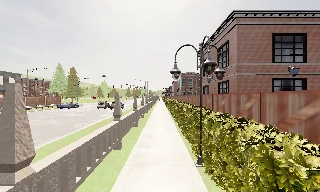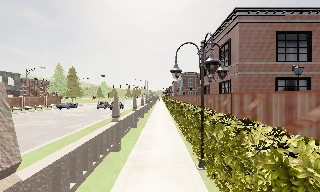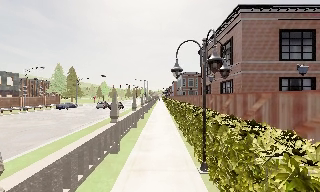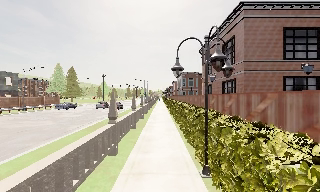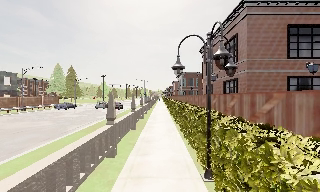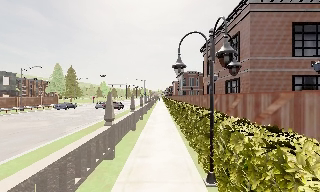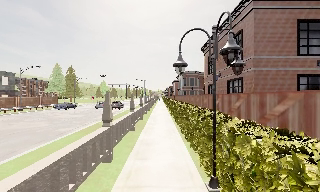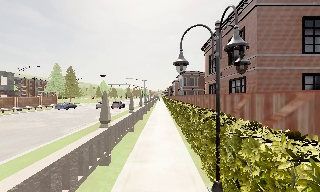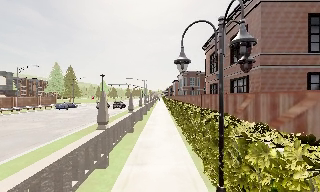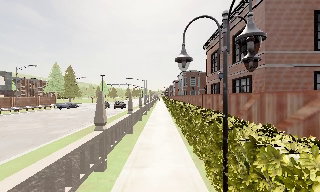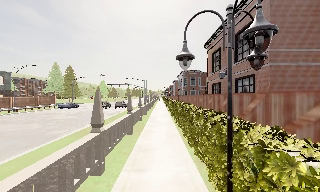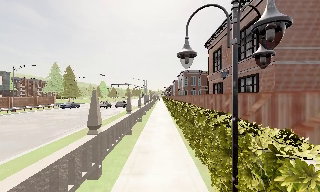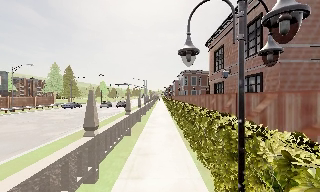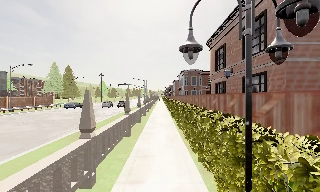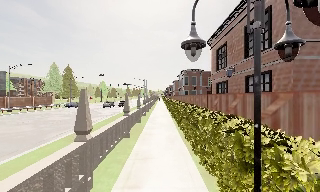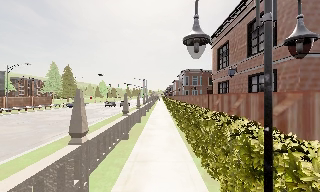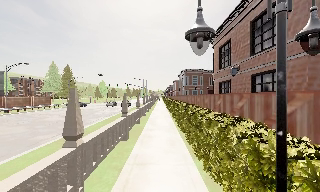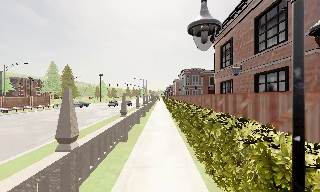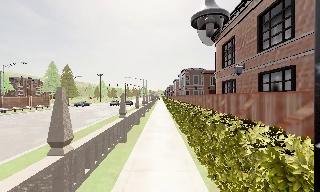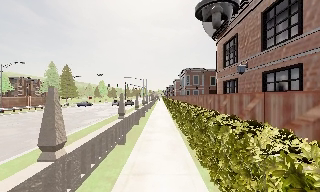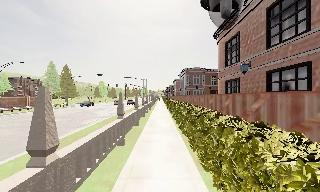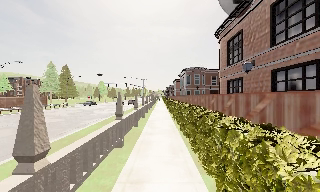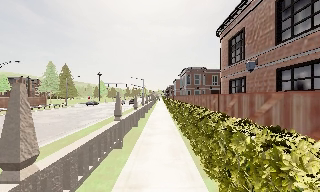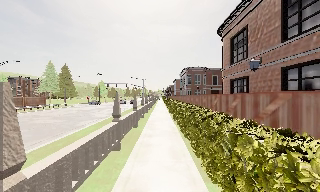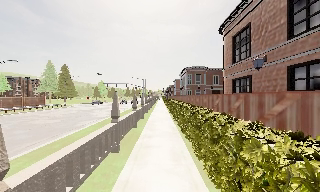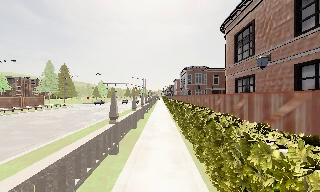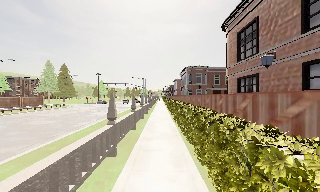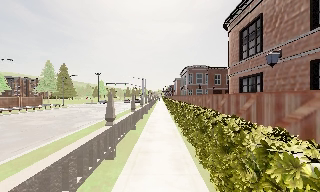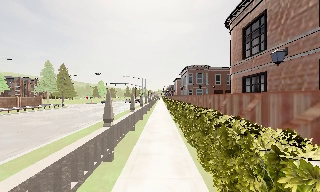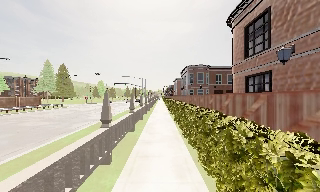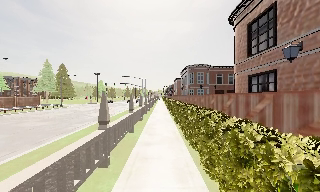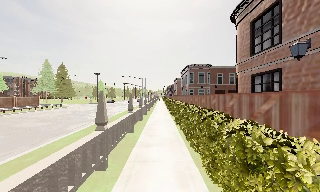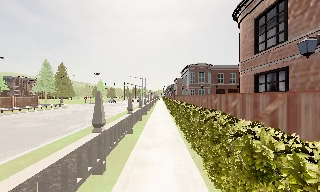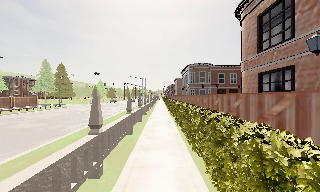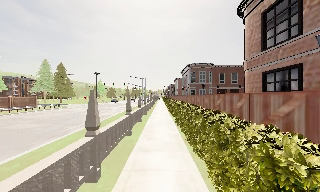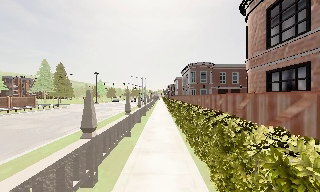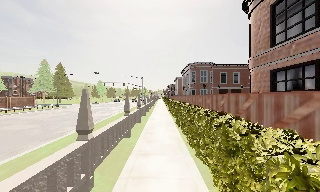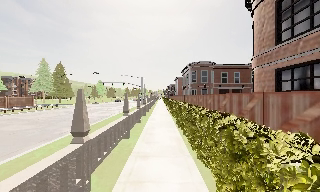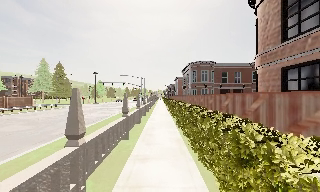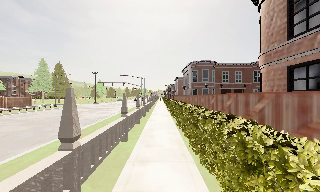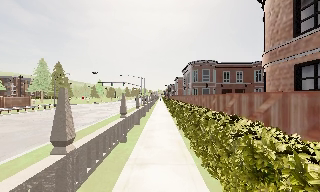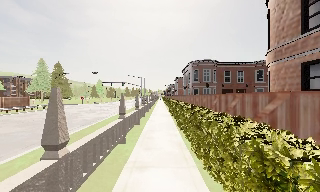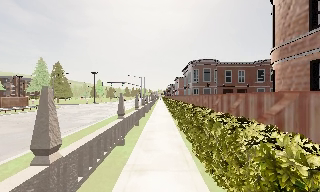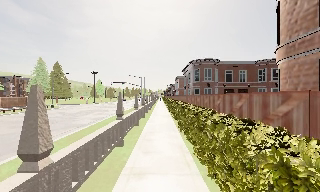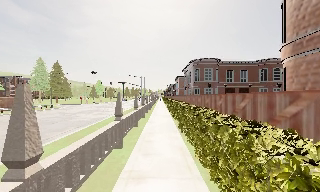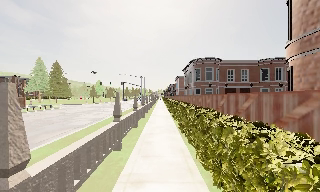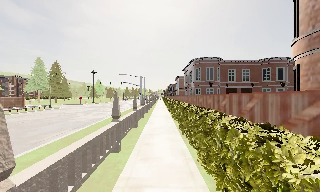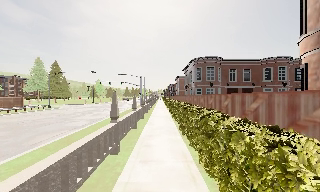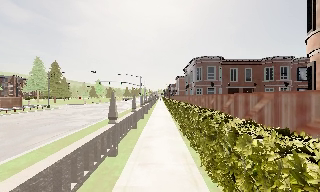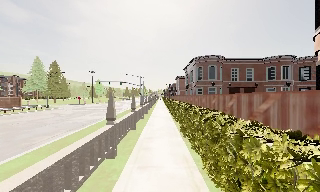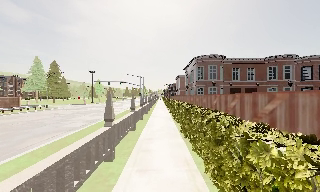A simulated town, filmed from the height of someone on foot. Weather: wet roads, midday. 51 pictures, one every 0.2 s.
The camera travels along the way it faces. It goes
forward.
0.0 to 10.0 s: The camera travels forward, about 13 m, so what stands in front looms larger.
The film runs forward here.
